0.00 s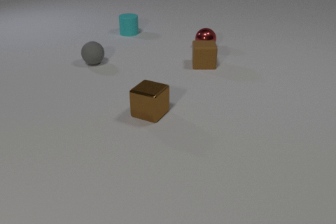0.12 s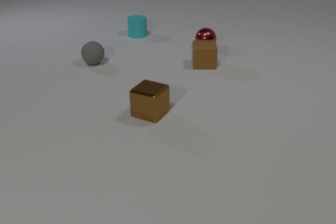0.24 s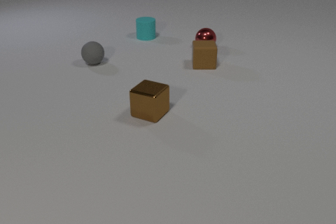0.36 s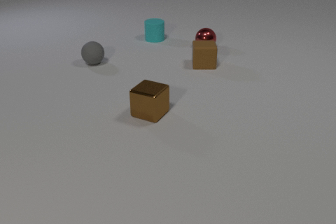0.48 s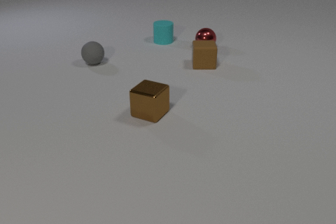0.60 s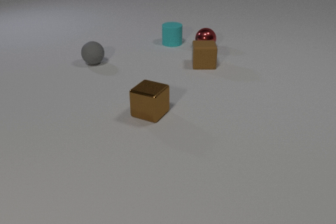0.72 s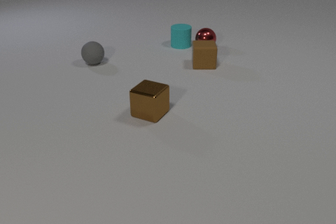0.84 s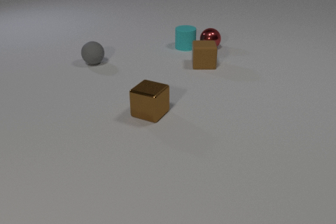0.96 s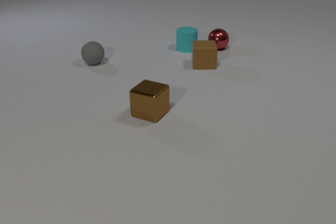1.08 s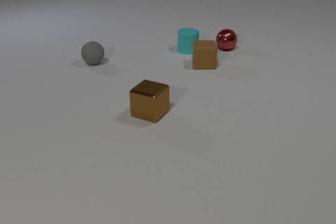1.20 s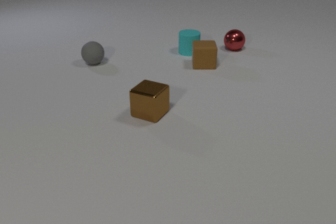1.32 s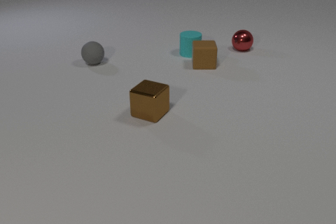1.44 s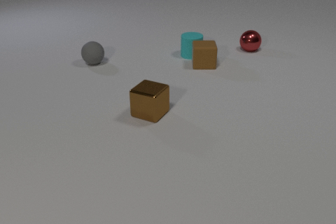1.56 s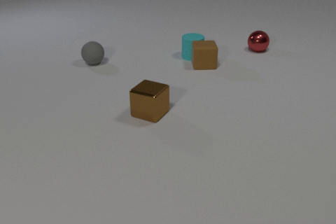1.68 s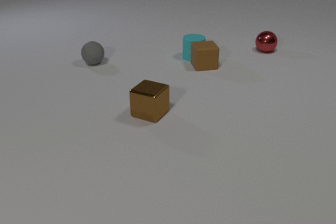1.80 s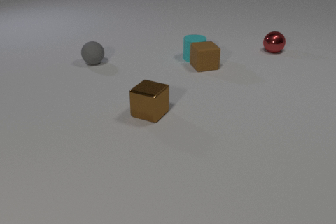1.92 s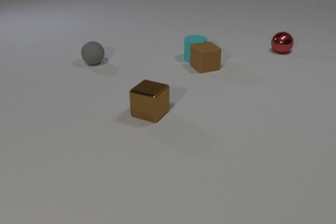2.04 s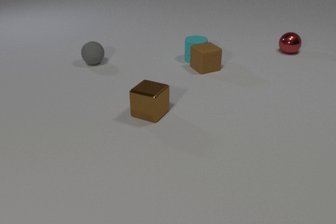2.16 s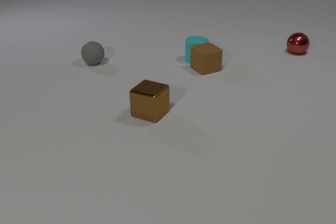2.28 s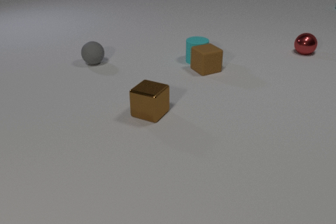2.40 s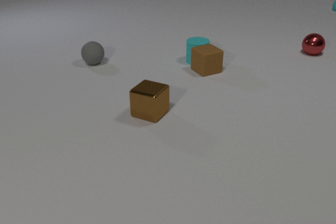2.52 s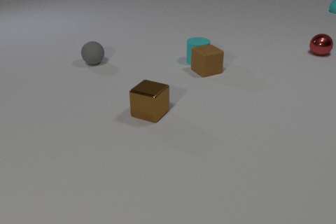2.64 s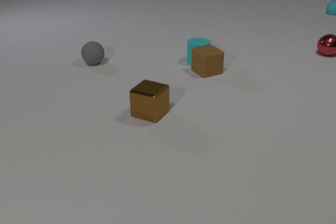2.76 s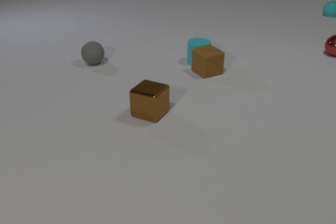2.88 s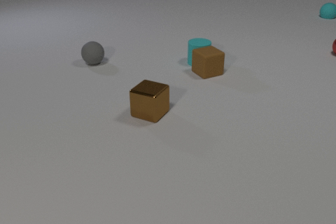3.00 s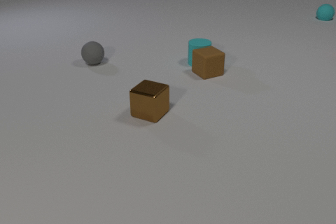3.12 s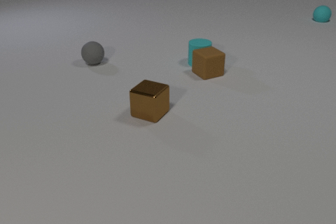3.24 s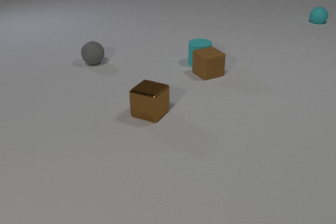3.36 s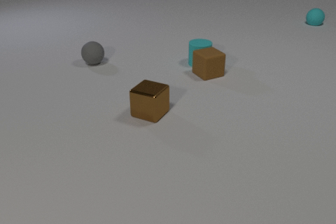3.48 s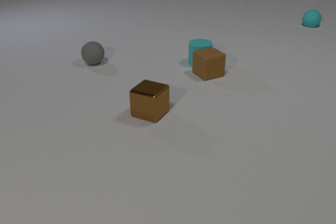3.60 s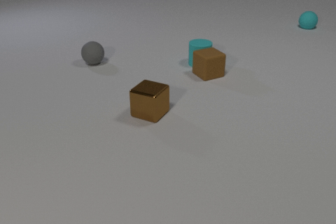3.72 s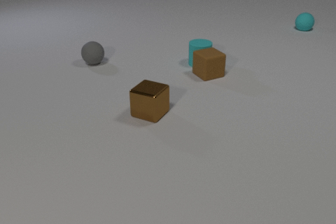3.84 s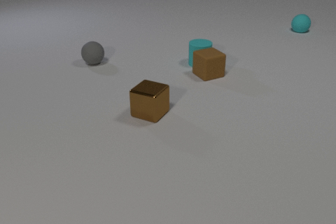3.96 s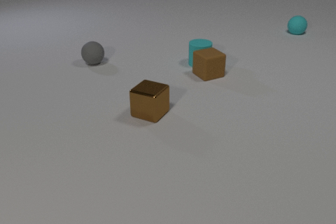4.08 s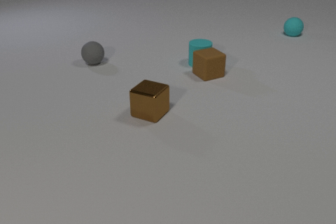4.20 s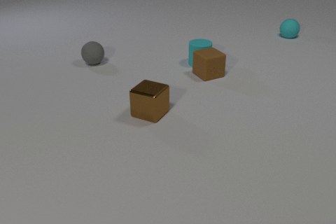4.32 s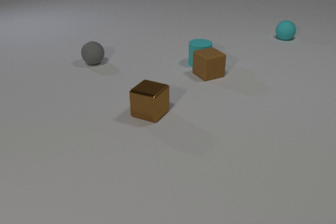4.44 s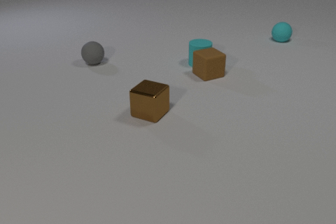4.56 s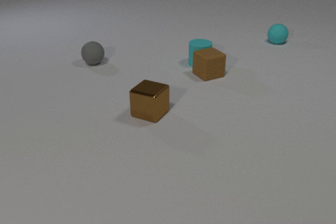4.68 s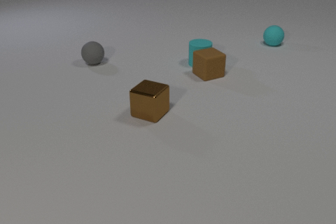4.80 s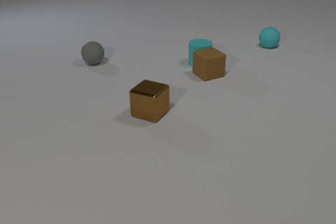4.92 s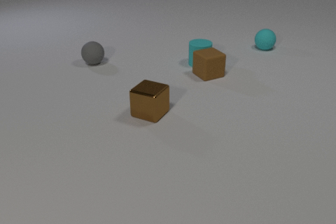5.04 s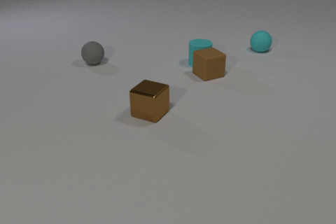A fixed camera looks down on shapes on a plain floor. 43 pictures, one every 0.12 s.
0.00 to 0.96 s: The cyan rubber cylinder slides to the right and toward the camera. The red metal sphere rolls to the right. The cyan rubber cylinder and the red metal sphere collide.
0.96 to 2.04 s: The cyan rubber cylinder slides toward the camera. The red metal sphere rolls to the right. The brown rubber cube slides toward the camera, spins counterclockwise seen from above by about 30 degrees, its near face sliding to the right. The cyan rubber cylinder and the brown rubber cube collide.
2.04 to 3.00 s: The cyan rubber cylinder slides toward the camera. The red metal sphere rolls to the right, leaves at the right edge. The brown rubber cube slides toward the camera. The cyan rubber sphere comes in at the right edge, rolls toward the camera.
3.00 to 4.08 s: The cyan rubber sphere rolls toward the camera and to the left.
4.08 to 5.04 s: The cyan rubber sphere rolls toward the camera and to the left.
What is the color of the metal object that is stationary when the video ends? brown.
What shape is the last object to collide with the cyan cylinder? cube.
Are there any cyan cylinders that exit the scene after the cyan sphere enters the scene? no.
